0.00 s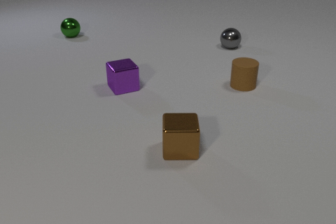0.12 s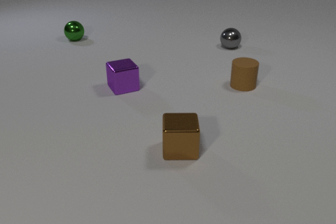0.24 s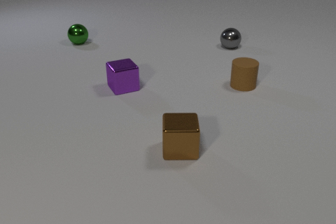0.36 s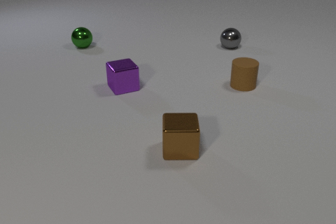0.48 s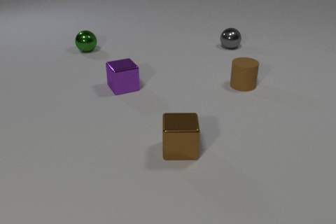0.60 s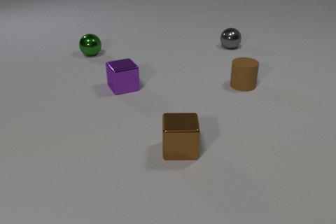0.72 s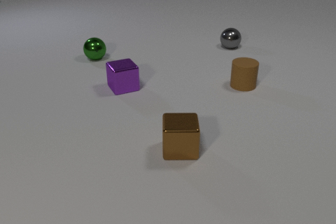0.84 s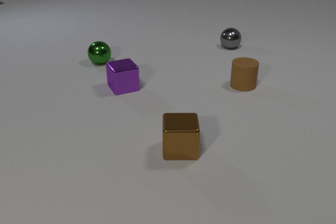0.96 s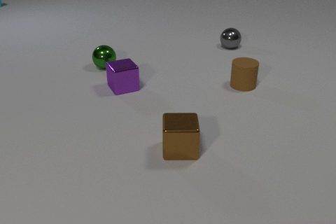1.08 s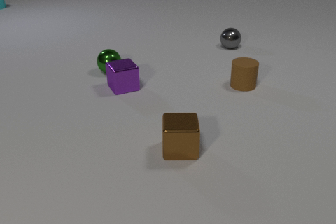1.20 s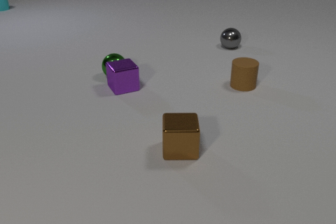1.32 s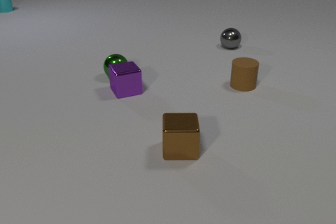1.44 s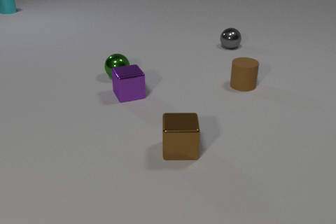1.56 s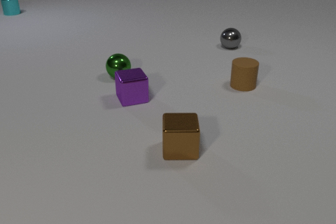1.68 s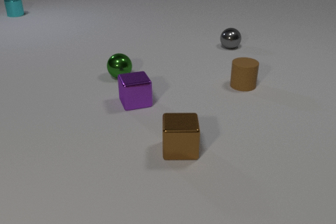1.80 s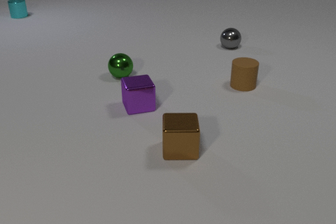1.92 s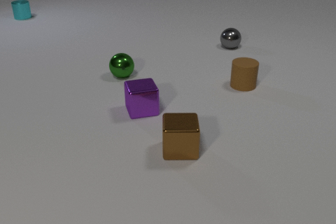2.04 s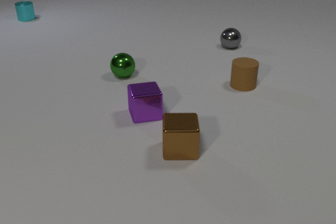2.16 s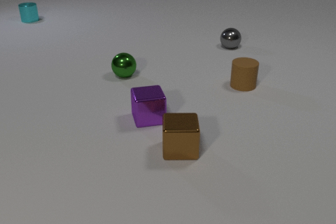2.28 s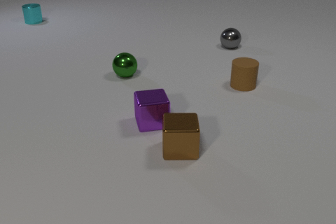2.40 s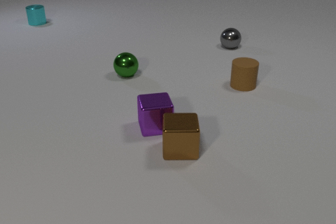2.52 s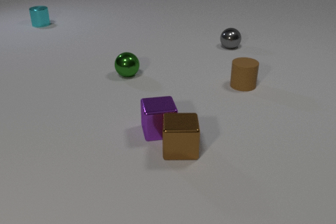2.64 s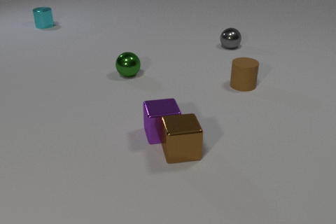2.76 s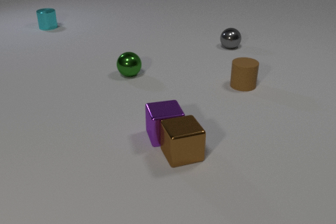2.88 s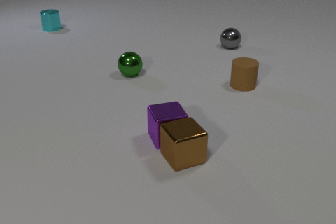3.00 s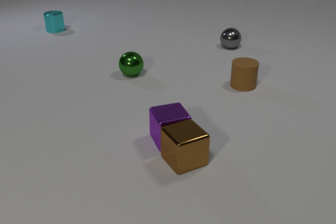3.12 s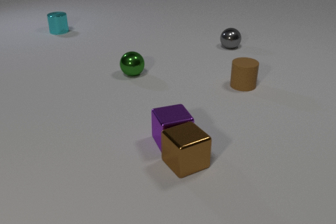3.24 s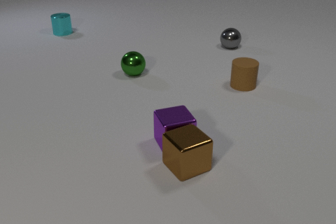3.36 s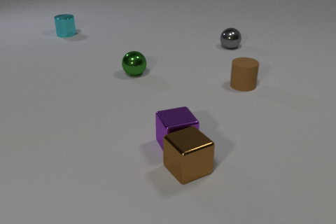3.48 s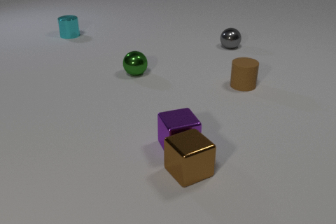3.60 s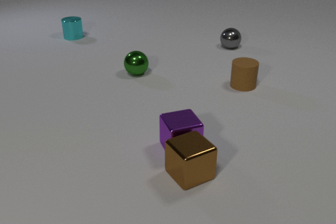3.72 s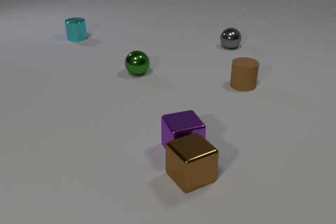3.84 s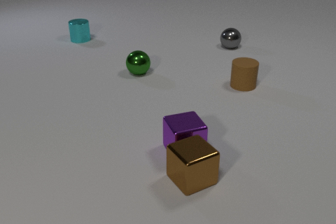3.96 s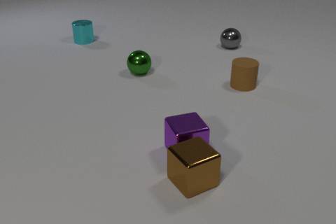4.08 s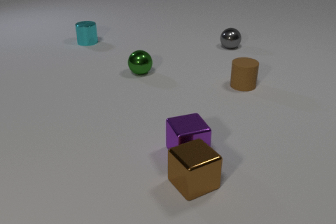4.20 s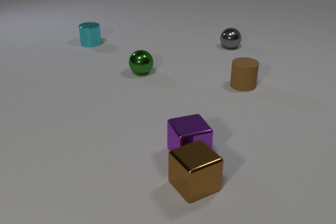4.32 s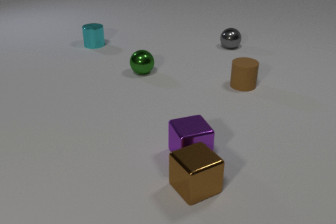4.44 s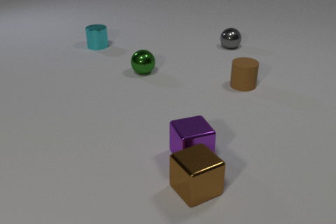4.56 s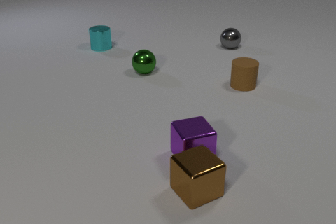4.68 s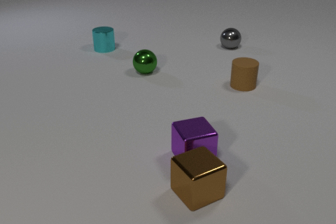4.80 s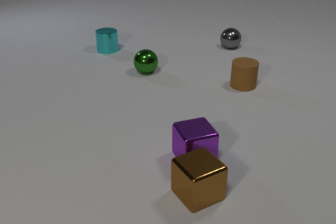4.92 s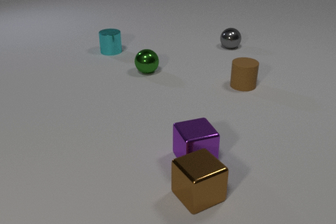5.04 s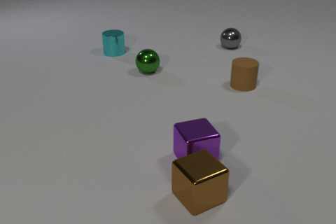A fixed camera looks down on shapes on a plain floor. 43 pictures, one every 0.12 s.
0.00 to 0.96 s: The green metal sphere rolls toward the camera. The cyan metal cylinder comes in at the left edge, slides toward the camera.
0.96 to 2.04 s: The green metal sphere rolls toward the camera and to the right. The purple metal cube slides toward the camera. The cyan metal cylinder slides toward the camera and to the right. The green metal sphere and the purple metal cube collide.
2.04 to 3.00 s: The green metal sphere rolls to the right. The purple metal cube slides toward the camera and to the right. The brown metal cube slides toward the camera, spins so that its near face slides to the right, counterclockwise seen from above. The cyan metal cylinder slides toward the camera and to the right. The purple metal cube and the brown metal cube collide.
3.00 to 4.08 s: The green metal sphere rolls to the right. The purple metal cube slides toward the camera and to the right. The brown metal cube slides toward the camera. The cyan metal cylinder slides toward the camera and to the right.
4.08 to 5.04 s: The green metal sphere rolls to the right. The purple metal cube slides toward the camera and to the right. The brown metal cube slides toward the camera. The cyan metal cylinder slides toward the camera and to the right.
What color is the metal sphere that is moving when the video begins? green.
How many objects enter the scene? 1.
What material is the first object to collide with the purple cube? metal.
